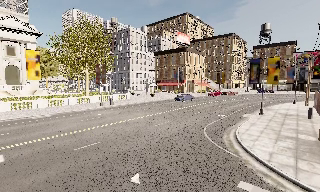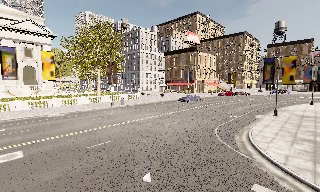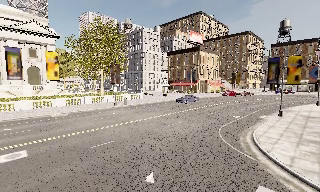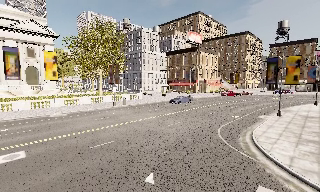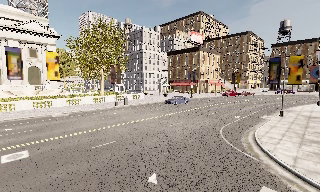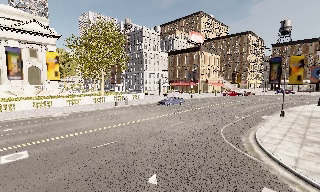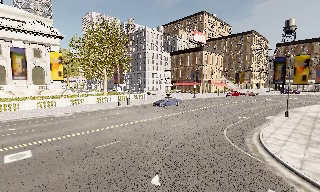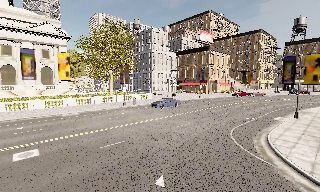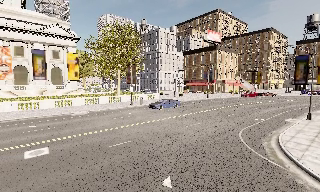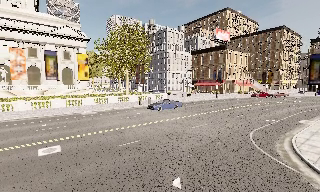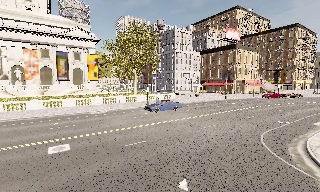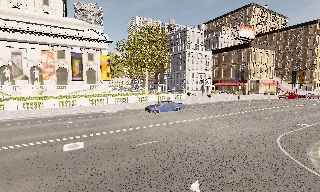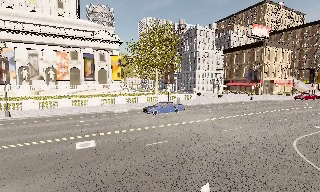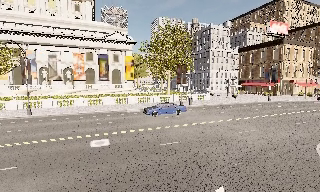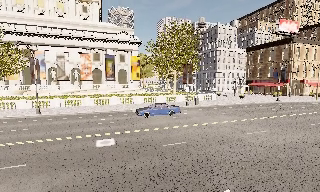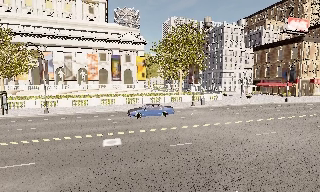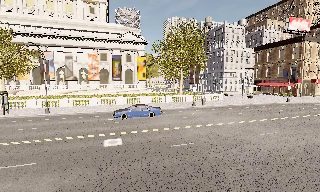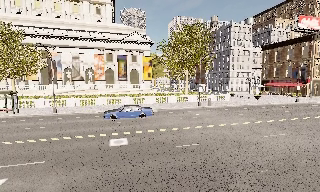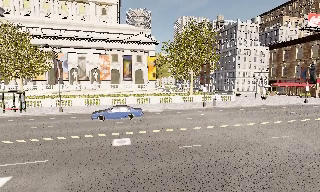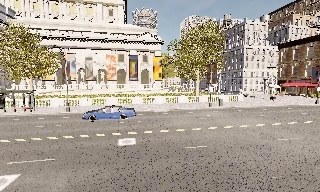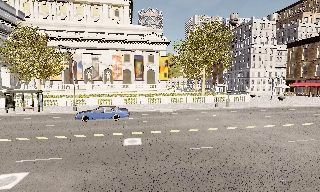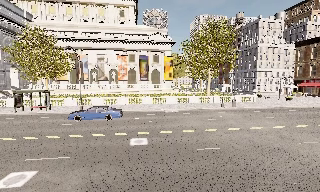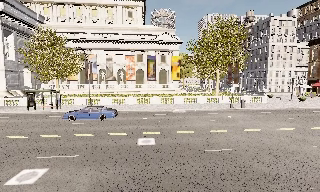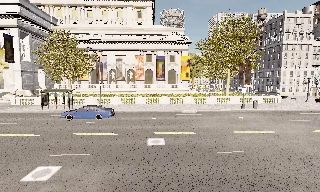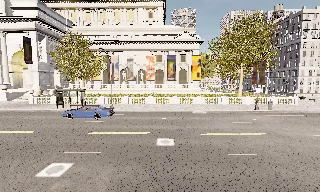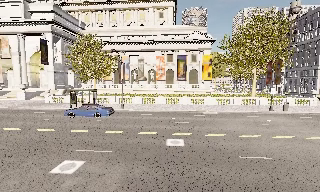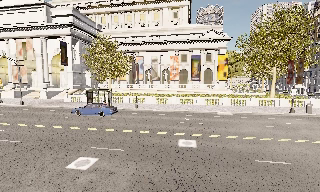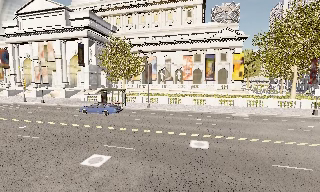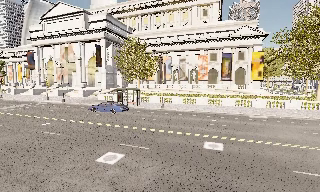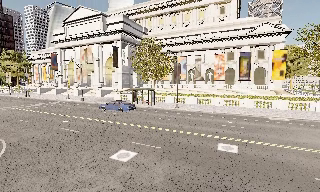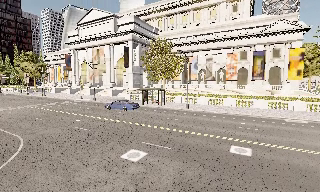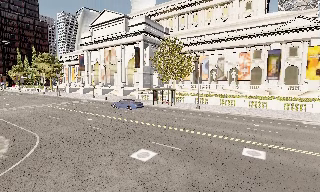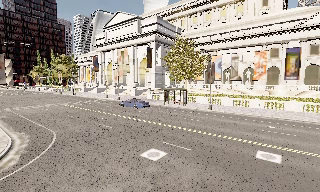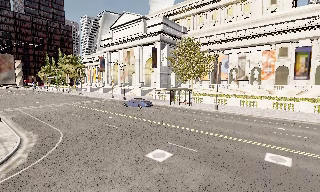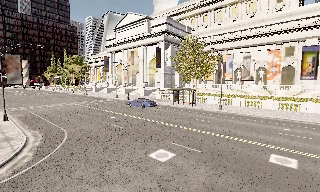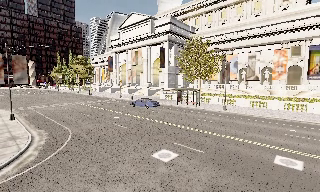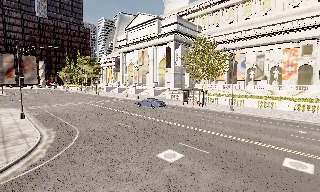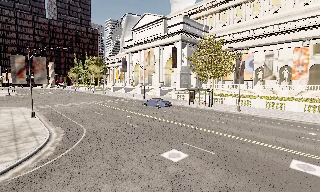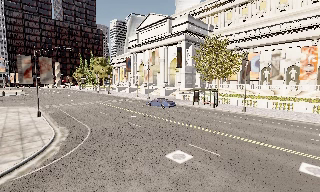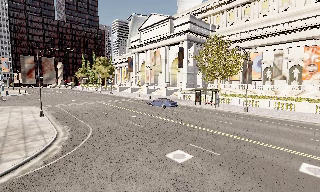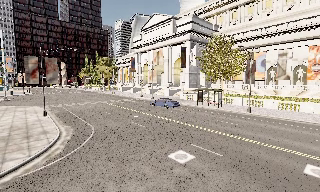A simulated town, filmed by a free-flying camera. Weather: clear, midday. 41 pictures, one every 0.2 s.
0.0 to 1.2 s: The camera shifts only a little, or ends up much as it began.
1.2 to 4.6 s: The camera swings to its left by about 40 degrees, and the scene slides to the right. It travels forward, about 1 m.
4.6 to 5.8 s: The camera pans to its left, which is counterclockwise from overhead, by about 30 degrees. It travels to its right, about 0.5 m.
5.8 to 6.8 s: The camera swings to its left by about 15 degrees, and the scene slides to the right.
6.8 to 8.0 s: The camera shifts only a little, or ends up much as it began.
The film runs forward here.
